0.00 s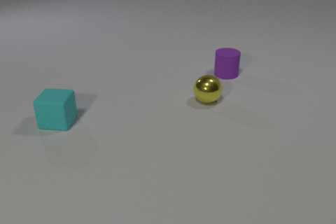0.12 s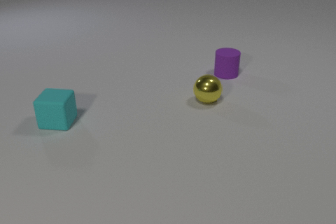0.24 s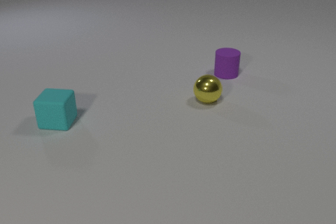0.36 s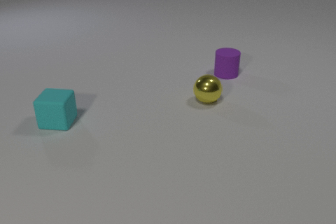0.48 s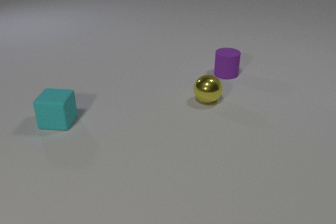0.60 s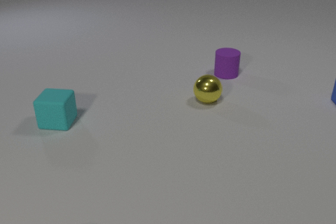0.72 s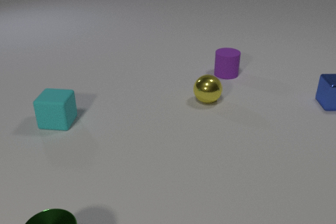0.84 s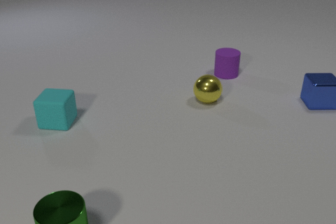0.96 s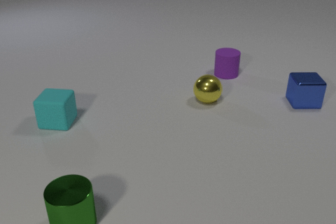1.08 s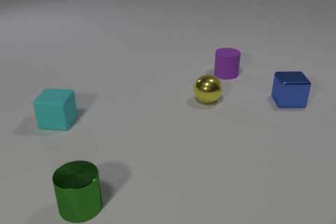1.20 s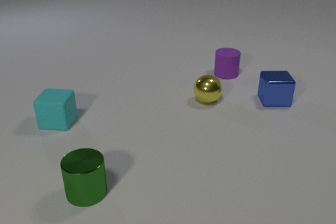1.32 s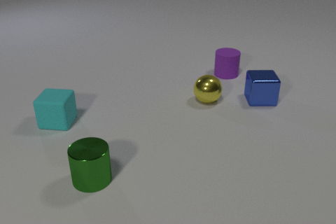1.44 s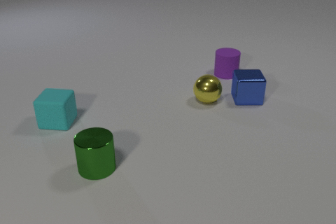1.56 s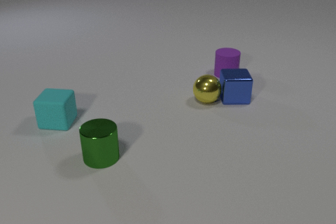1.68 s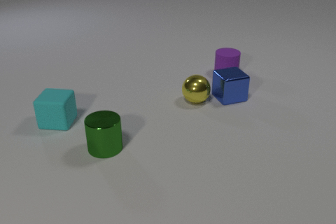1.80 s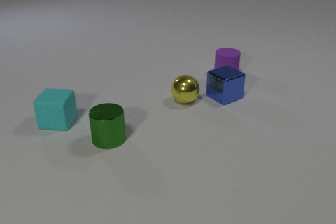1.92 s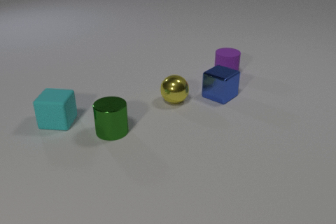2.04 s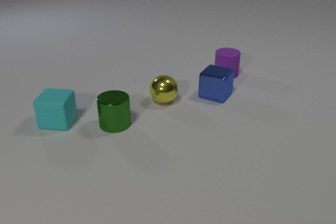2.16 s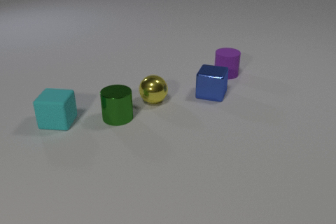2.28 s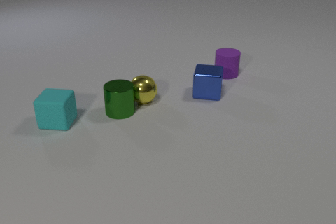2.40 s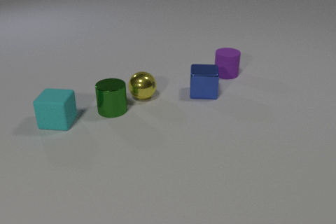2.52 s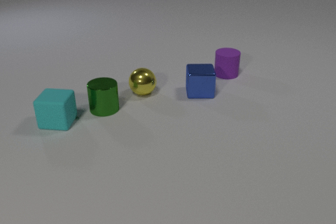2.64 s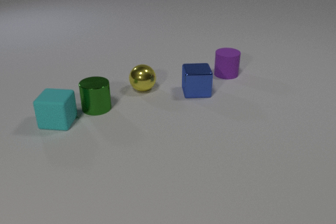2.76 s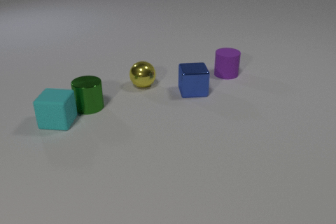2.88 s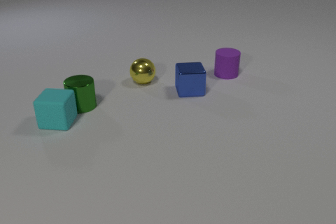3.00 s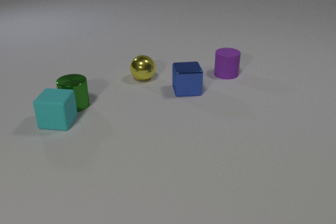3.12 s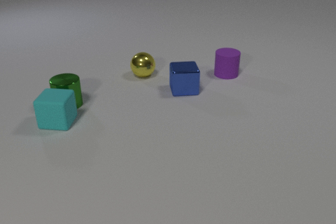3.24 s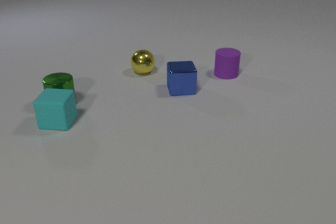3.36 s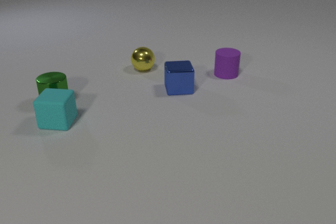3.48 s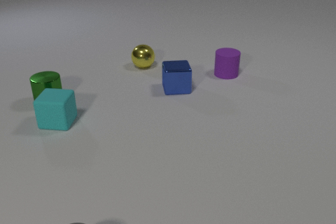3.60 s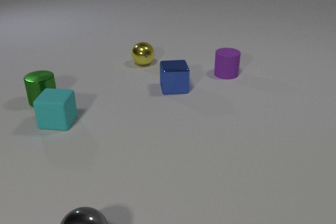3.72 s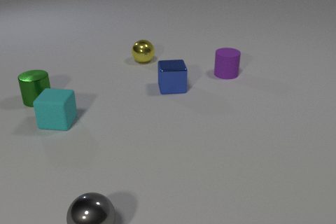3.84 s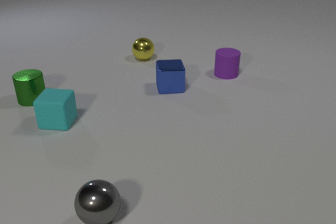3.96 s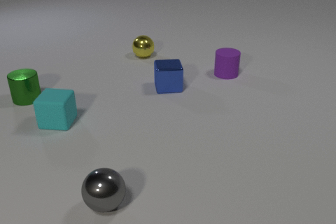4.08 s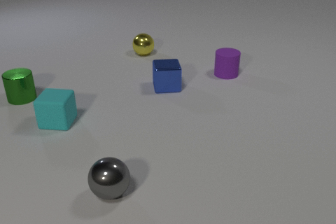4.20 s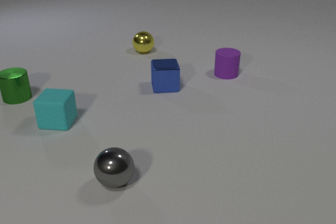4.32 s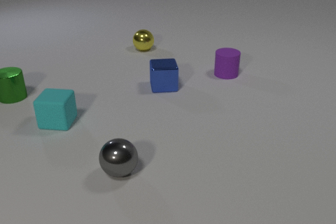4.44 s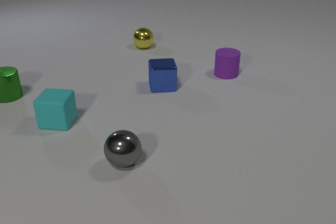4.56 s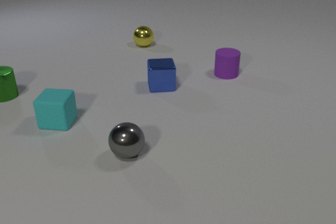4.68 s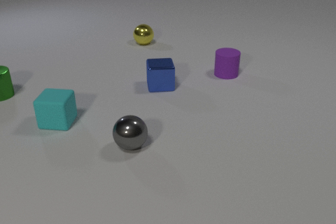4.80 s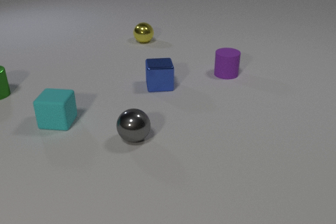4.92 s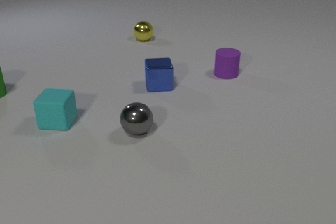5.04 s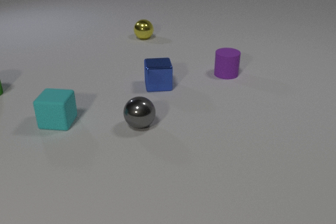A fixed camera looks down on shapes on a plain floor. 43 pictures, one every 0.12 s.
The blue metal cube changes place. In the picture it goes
to the left.
The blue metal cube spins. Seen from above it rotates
counterclockwise.
0.00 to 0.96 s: The blue metal cube comes in at the right edge, slides to the left. The green metal cylinder comes in at the bottom edge, slides away from the camera and to the right.
0.96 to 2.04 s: The blue metal cube slides to the left, spins counterclockwise seen from above by about 60 degrees, its near face sliding to the right. The yellow metal sphere rolls to the left. The green metal cylinder slides away from the camera. The blue metal cube and the yellow metal sphere collide.
2.04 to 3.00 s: The blue metal cube slides to the left, spins counterclockwise seen from above by about 30 degrees, its near face sliding to the right. The yellow metal sphere rolls away from the camera and to the left. The green metal cylinder slides away from the camera and to the left. The yellow metal sphere and the green metal cylinder collide.
3.00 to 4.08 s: The blue metal cube slides to the left. The yellow metal sphere rolls away from the camera. The gray metal sphere comes in at the bottom edge, rolls away from the camera. The green metal cylinder slides to the left and away from the camera.
4.08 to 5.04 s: The blue metal cube slides to the left. The yellow metal sphere rolls away from the camera. The gray metal sphere rolls away from the camera. The green metal cylinder slides to the left and away from the camera.
How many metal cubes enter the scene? 1.
How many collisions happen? 2.
How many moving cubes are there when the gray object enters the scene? 1.
